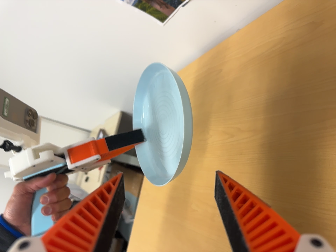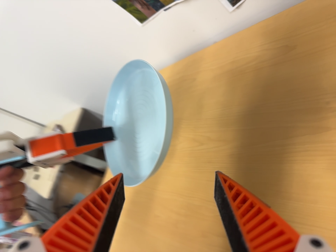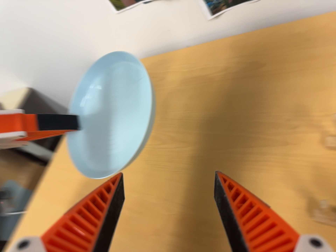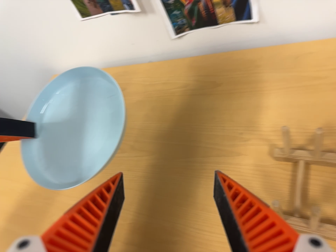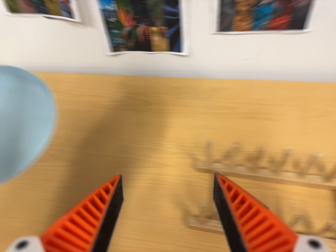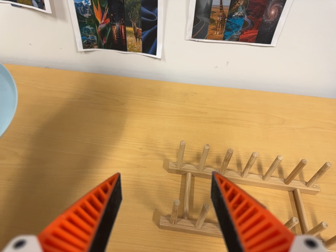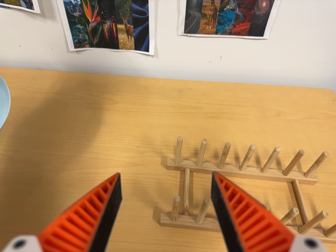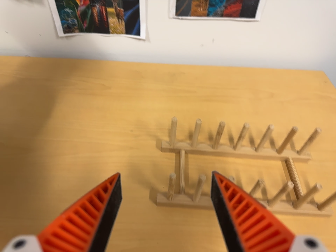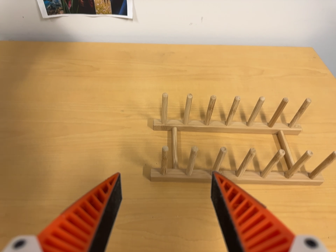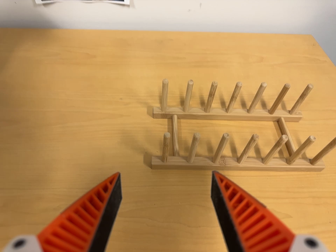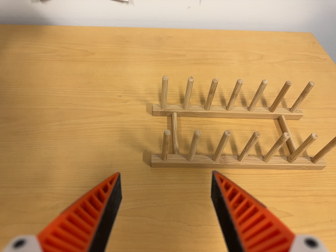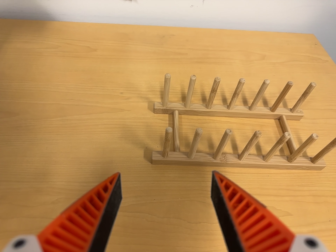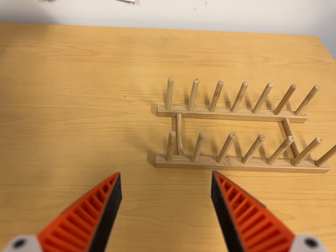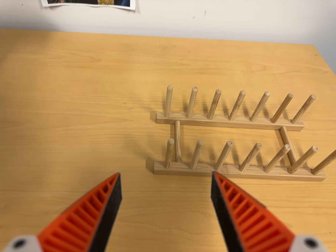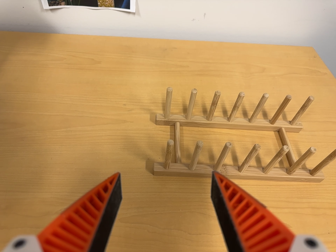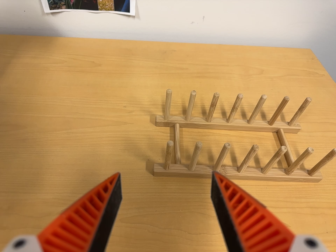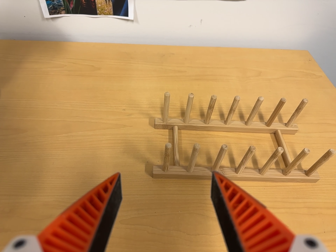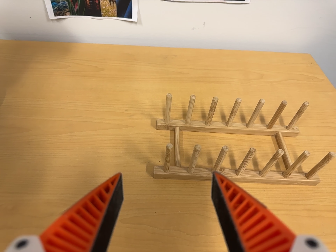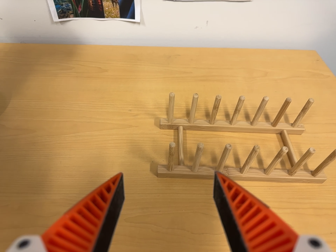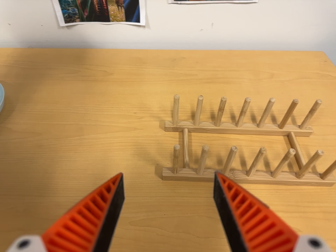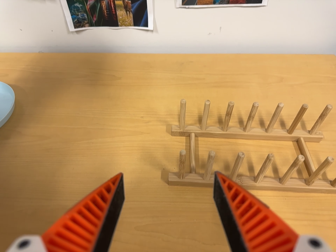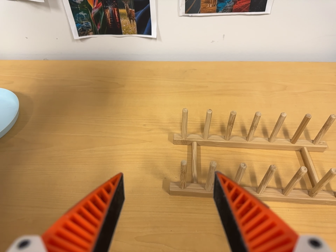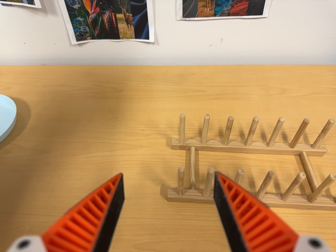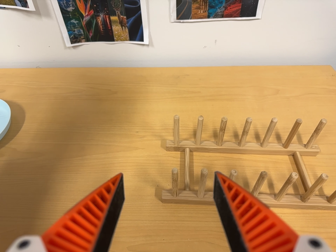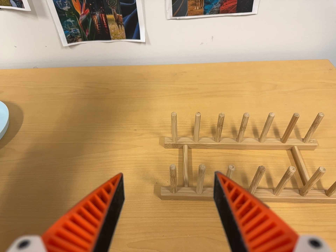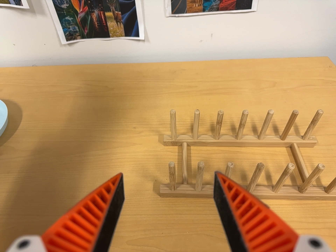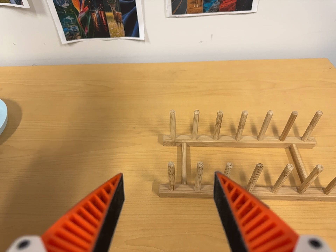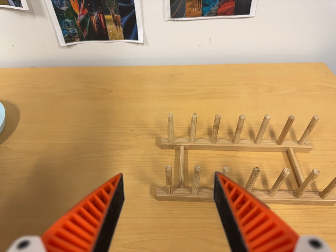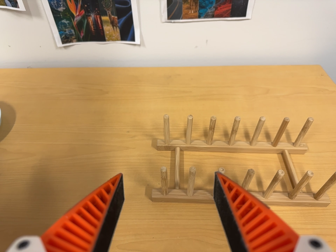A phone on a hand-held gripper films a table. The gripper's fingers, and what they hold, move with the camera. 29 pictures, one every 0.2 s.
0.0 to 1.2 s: The camera pans to its right by about 65 degrees. It travels to its left and toward the bottom of its view, about 16 cm. Its aim tips toward the top of its view by about 10 degrees. It rolls about its line of sight by about 25 degrees, and the scene rotates clockwise.
1.2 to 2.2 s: The camera travels toward the bottom of its view, about 6 cm, so close, fixed things drift upward.
2.2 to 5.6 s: The camera travels to its right, about 5 cm.
The film runs backward here.
